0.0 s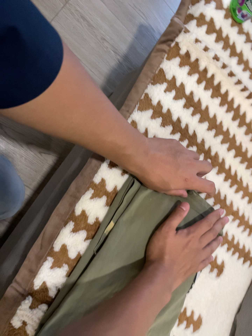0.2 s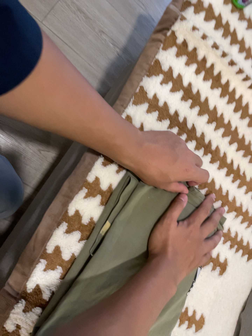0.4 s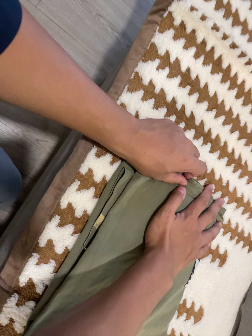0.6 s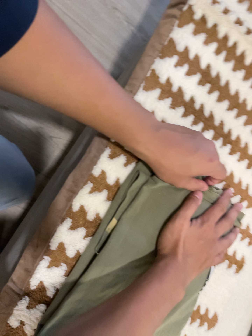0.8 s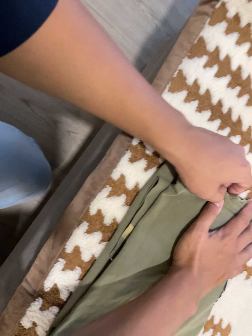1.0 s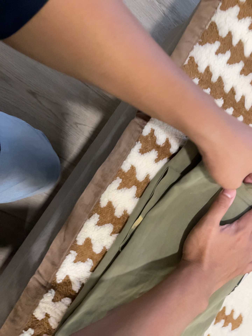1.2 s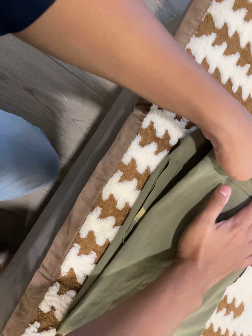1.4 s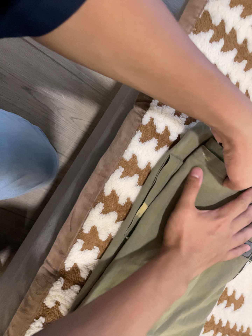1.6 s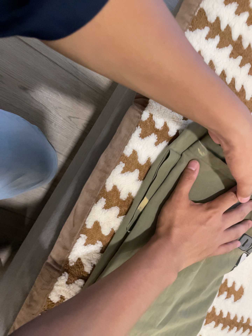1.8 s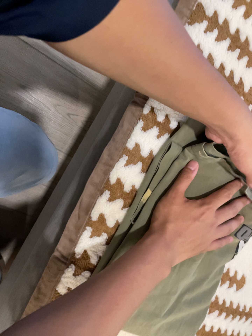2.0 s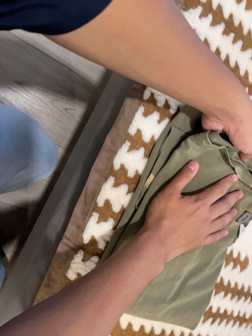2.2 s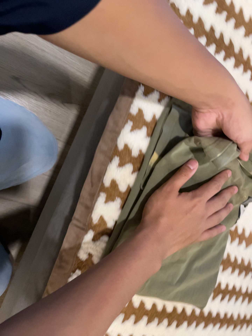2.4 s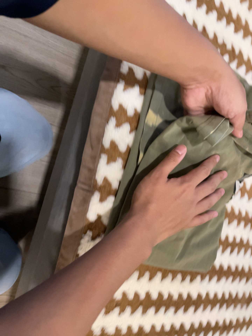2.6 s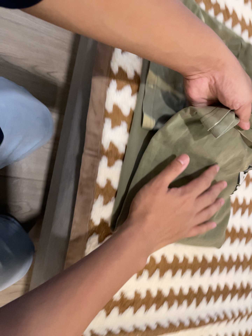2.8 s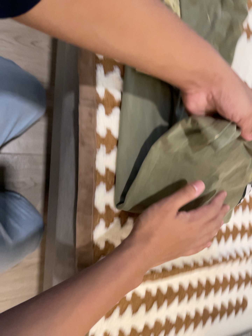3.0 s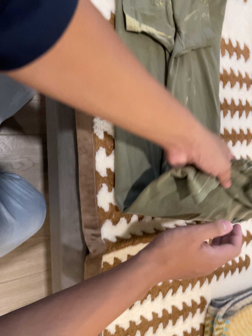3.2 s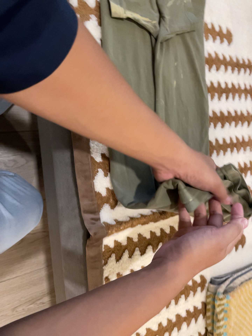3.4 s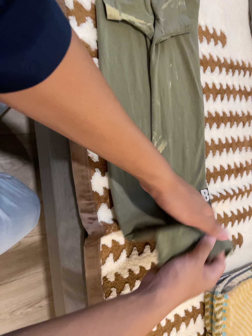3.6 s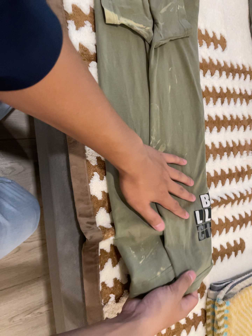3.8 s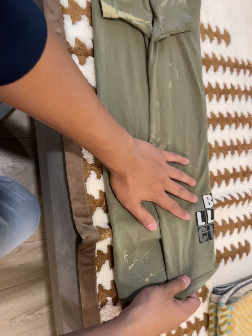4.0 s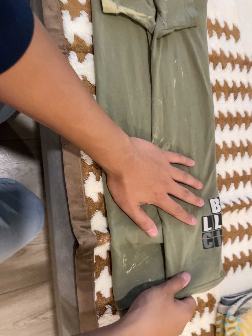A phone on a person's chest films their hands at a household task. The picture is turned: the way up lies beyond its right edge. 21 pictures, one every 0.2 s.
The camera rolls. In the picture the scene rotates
counterclockwise.
0.0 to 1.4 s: The camera travels forward, about 7 cm, so what stands in front looms larger. Its aim tips toward the bottom of its view by about 10 degrees, and the scene shifts upward.
1.4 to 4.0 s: The camera travels toward the bottom of its view, about 30 cm, so close, fixed things drift upward. It rolls about its line of sight by about 35 degrees, and the scene rotates counterclockwise.
The film runs backward here.
